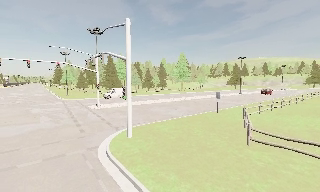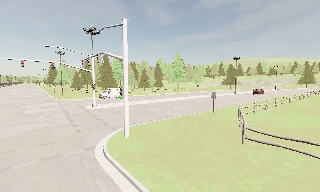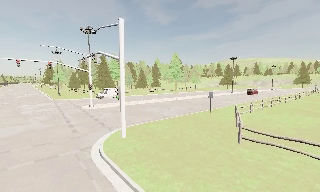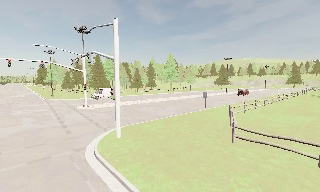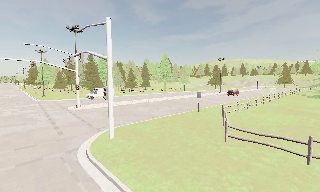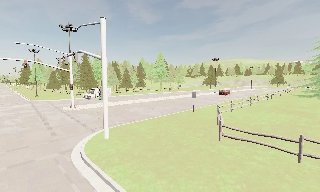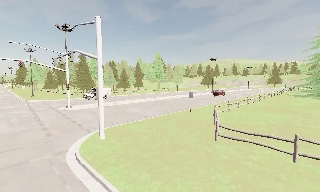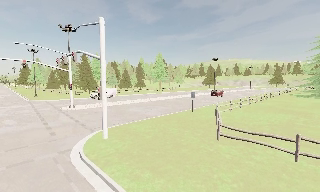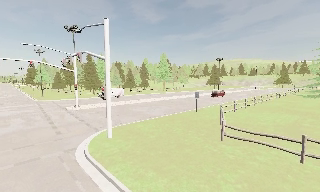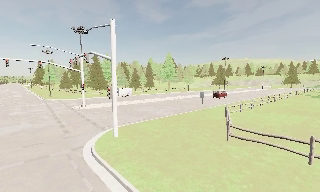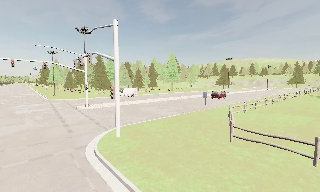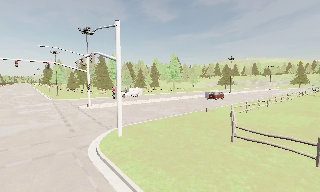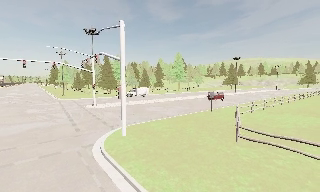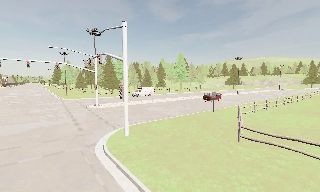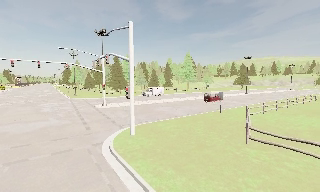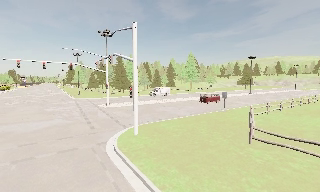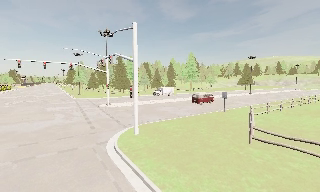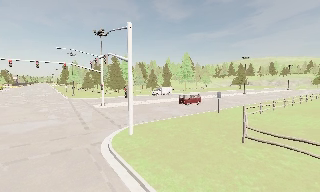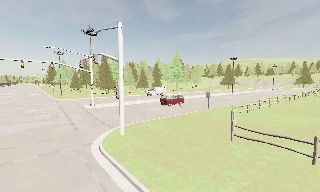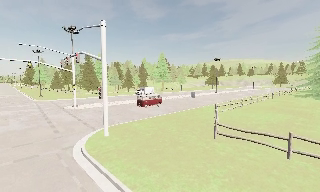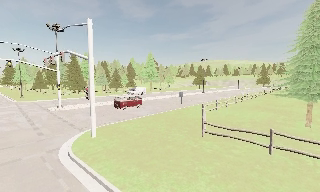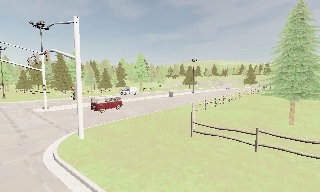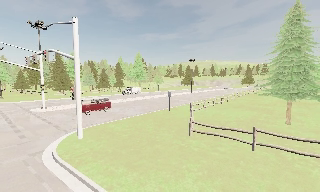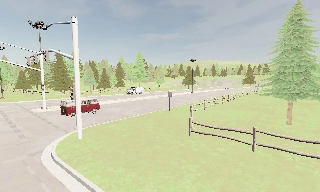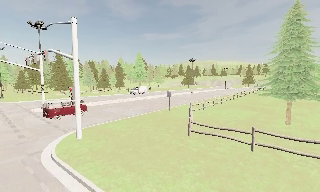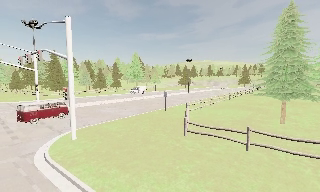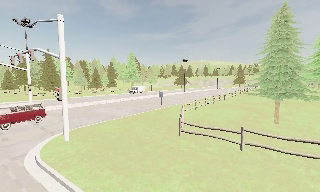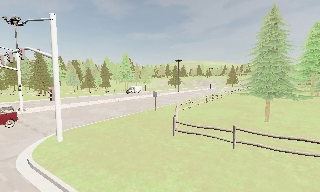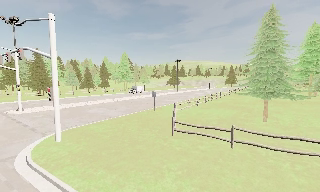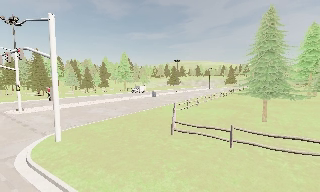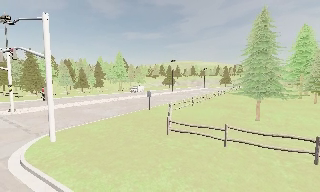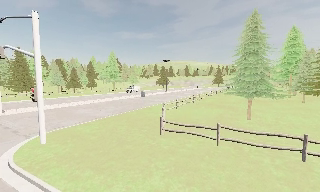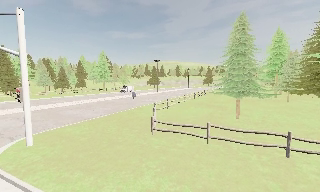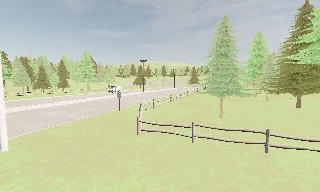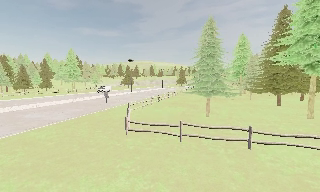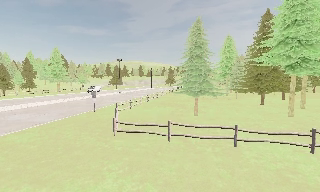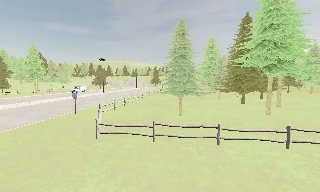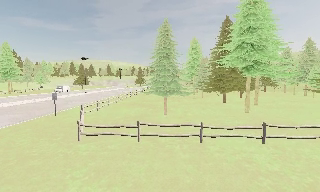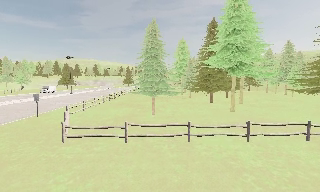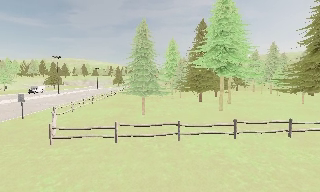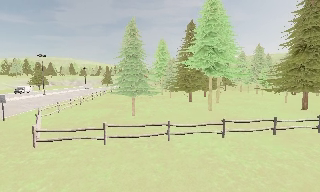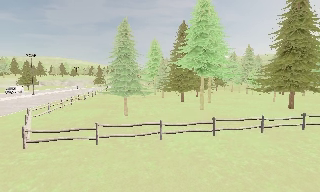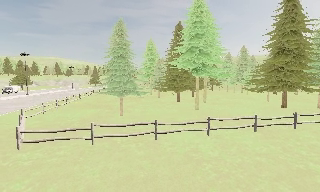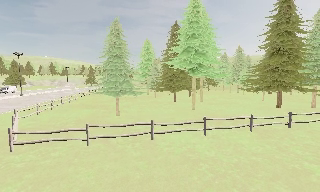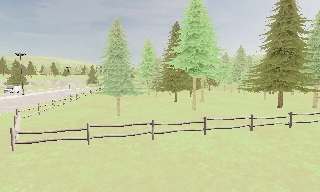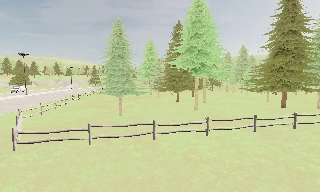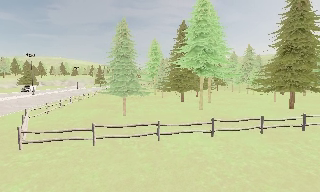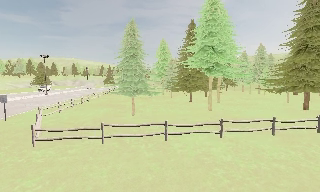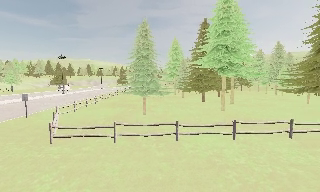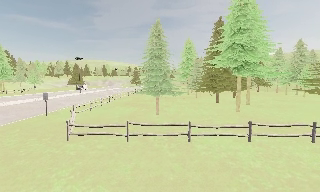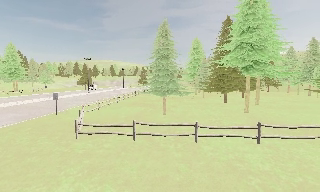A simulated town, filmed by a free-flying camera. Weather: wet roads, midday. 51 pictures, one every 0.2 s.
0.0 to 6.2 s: The camera pans to its right, which is clockwise from overhead, by about 25 degrees. It travels to its right and backward, about 1 m, so close, fixed things drift to the left.
6.2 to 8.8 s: The scene slides to the left, as the camera pans about 45 degrees to its right. It travels to its right, about 0.5 m, so close, fixed things drift to the left.
8.8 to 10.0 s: The scene slides to the right, as the camera pans about 15 degrees to its left.
The film runs backward here.
